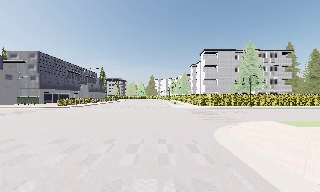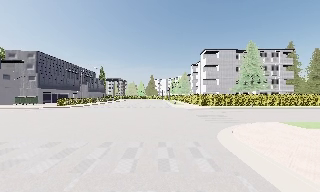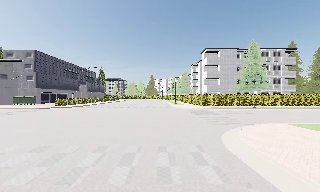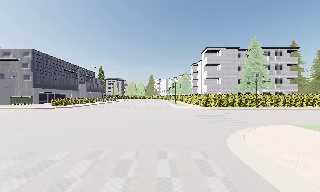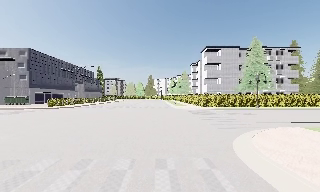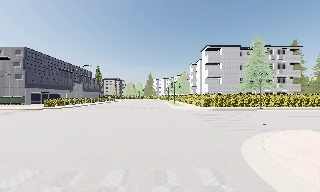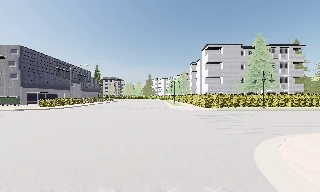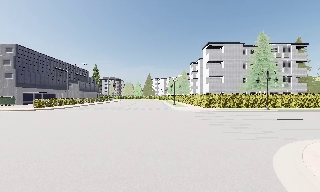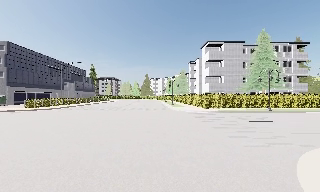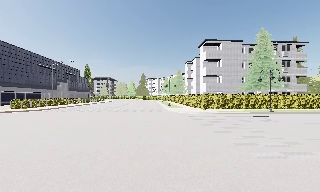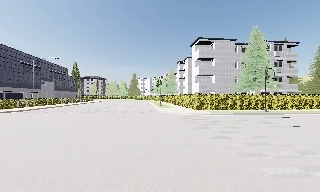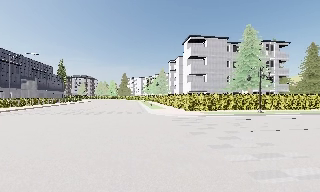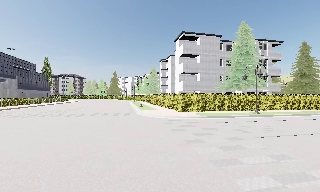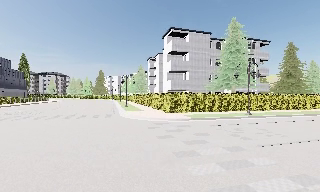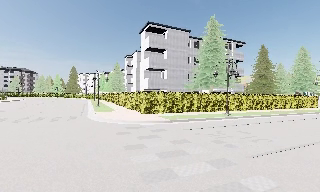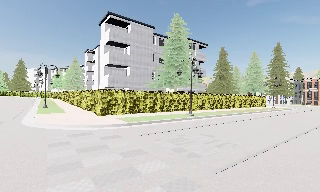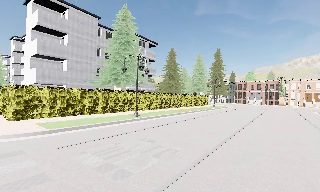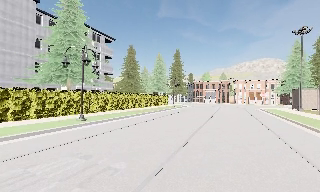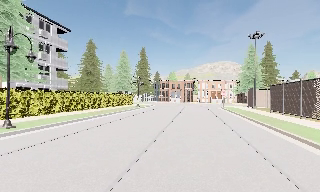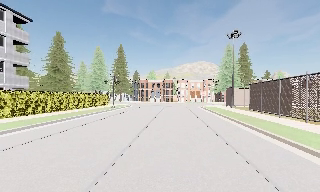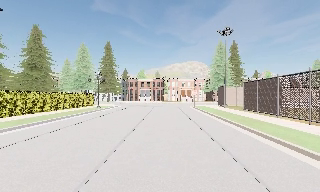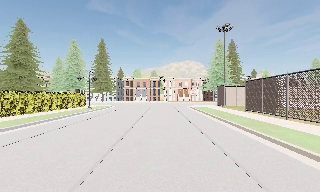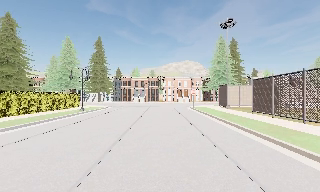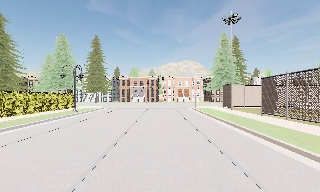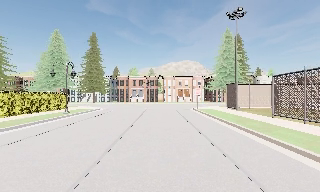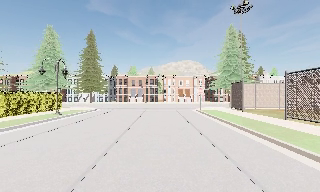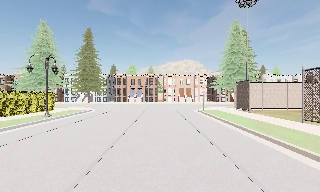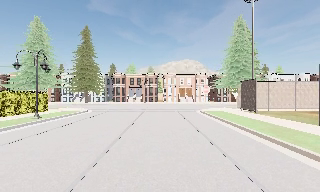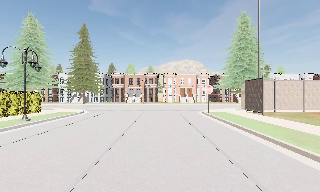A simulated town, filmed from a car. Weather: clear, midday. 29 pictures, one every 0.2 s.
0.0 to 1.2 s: The camera travels forward, about 3.5 m, so what stands in front looms larger. It gains speed.
1.2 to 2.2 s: The camera travels forward, about 5 m, so what stands in front looms larger.
2.2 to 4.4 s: The scene slides to the left, as the camera pans about 80 degrees to its right. It travels forward, about 16 m.
4.4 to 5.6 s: The camera travels forward, about 7 m, so what stands in front looms larger.
The film runs forward here.
